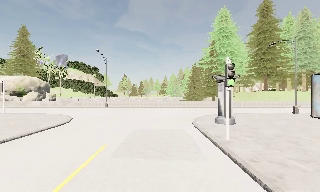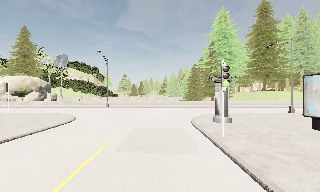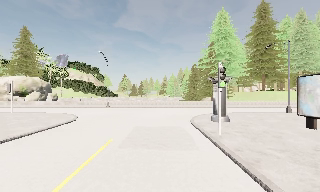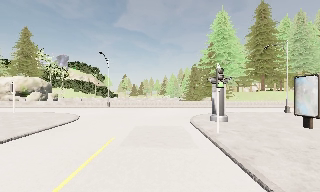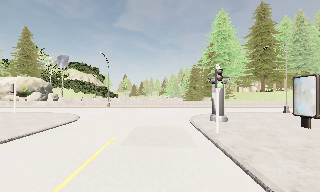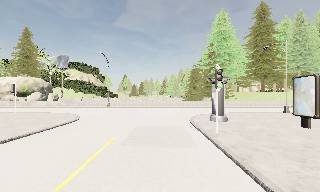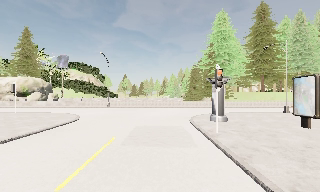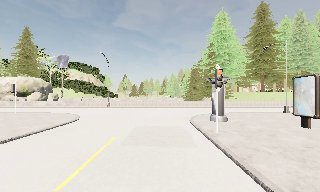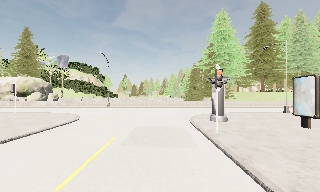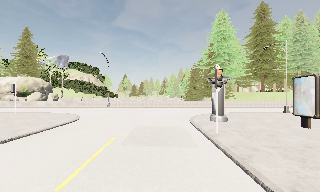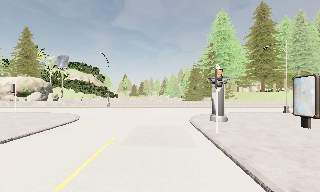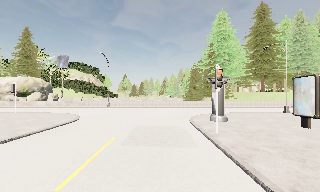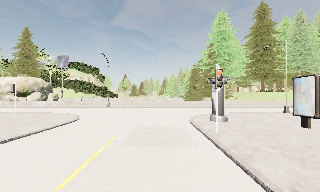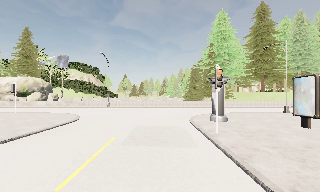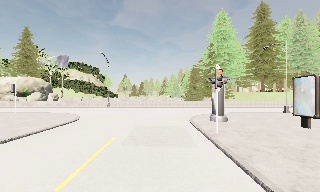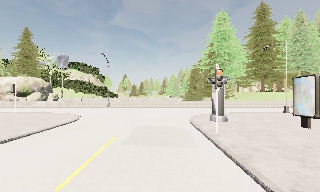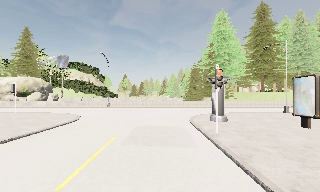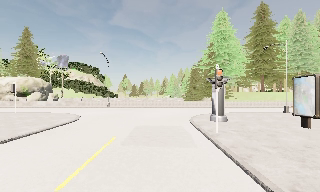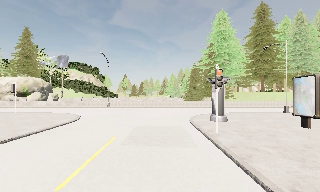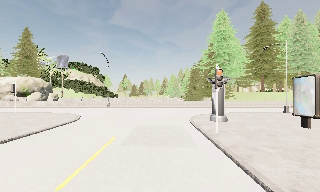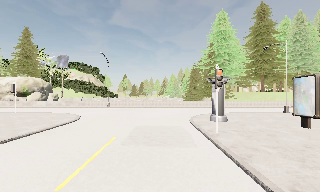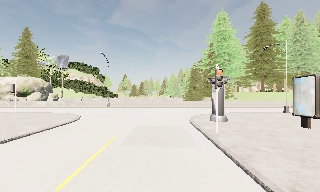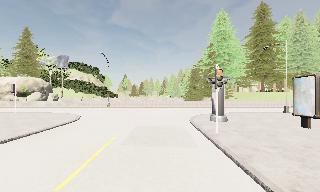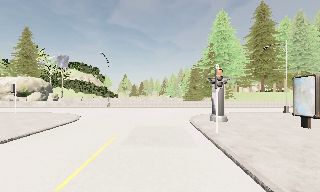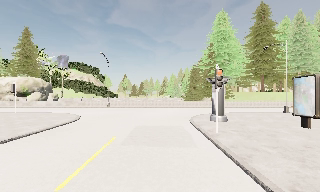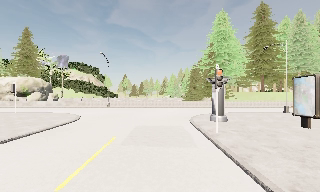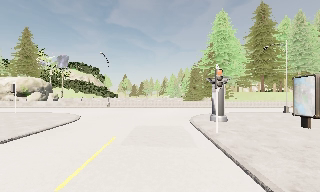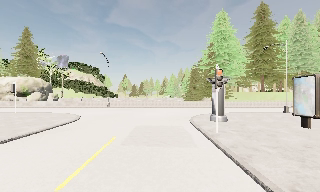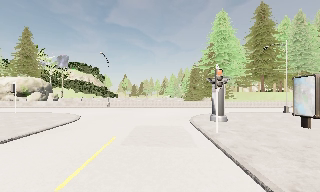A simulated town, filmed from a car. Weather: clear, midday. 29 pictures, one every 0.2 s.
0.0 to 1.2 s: The camera travels backward, about 1 m, so what stands in front gets smaller. It loses speed.
1.2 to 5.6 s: The camera keeps its place and its aim.
The film runs backward here.
